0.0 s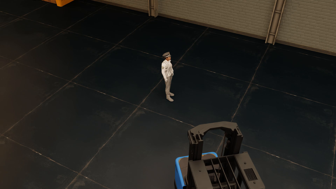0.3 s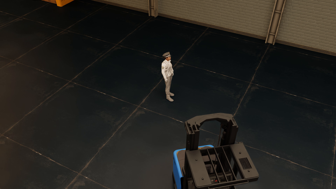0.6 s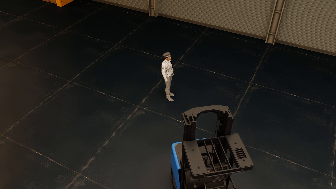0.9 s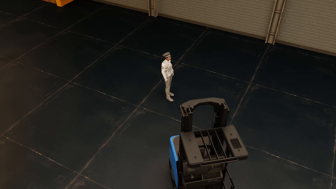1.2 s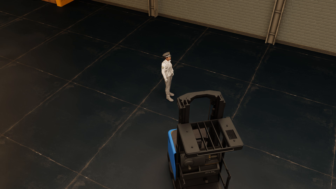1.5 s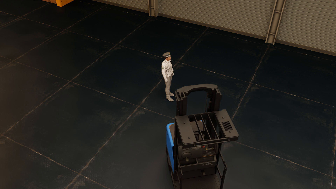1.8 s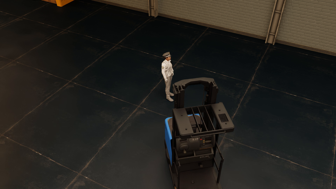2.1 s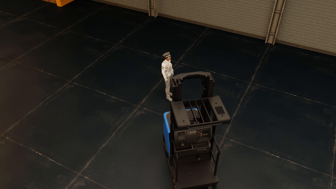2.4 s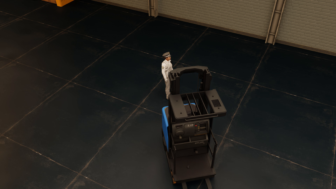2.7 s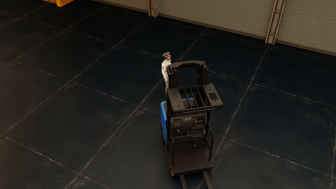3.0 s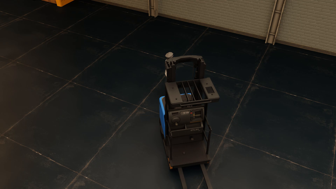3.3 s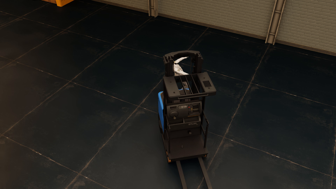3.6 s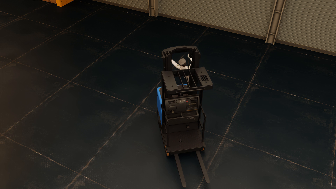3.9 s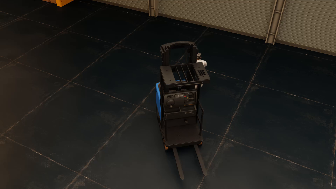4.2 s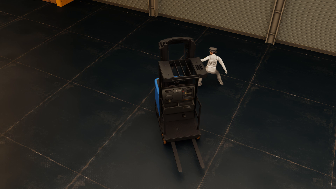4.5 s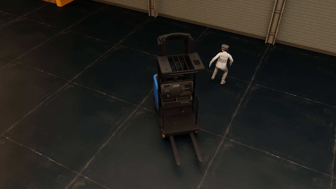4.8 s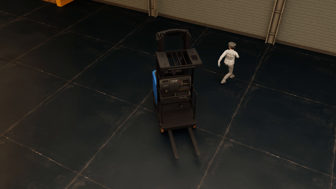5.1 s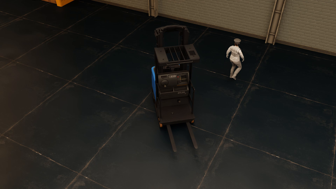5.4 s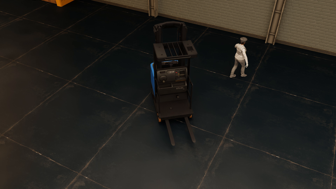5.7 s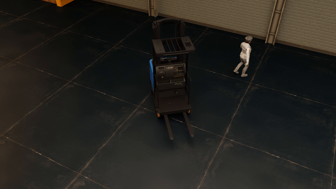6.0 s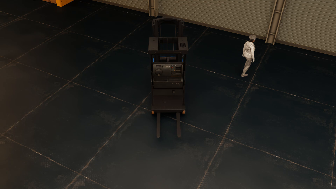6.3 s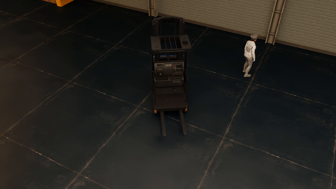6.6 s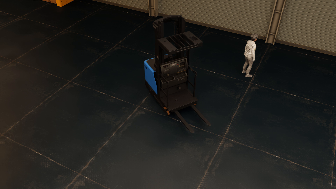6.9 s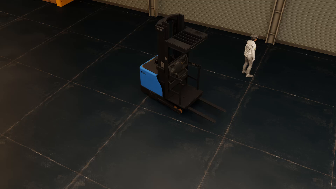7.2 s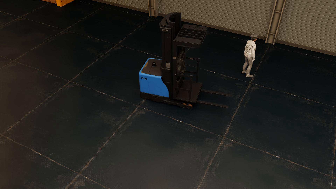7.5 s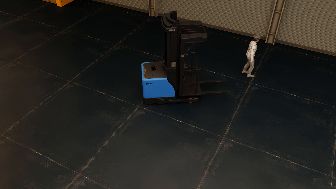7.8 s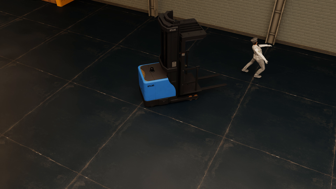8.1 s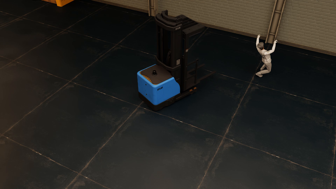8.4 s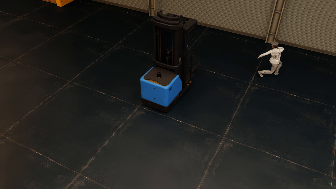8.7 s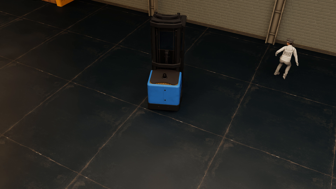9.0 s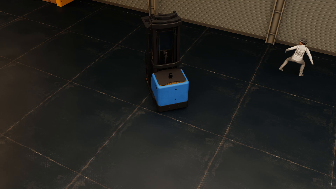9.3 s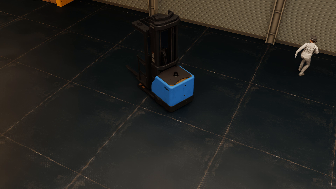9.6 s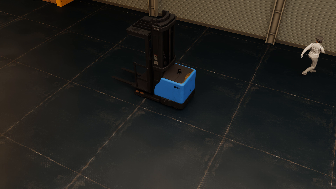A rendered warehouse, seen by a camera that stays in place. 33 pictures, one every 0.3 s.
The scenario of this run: Near miss between a forklift and a person.
